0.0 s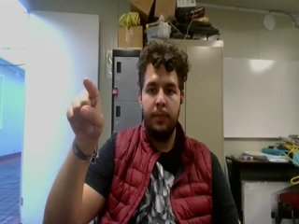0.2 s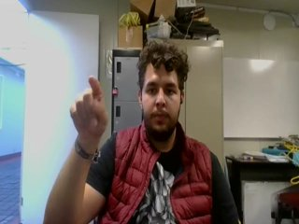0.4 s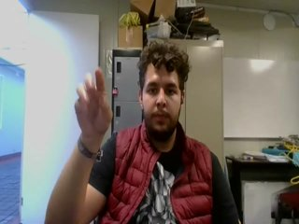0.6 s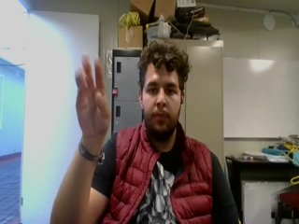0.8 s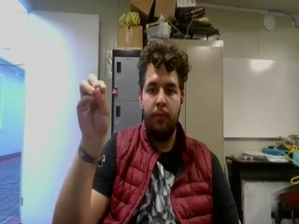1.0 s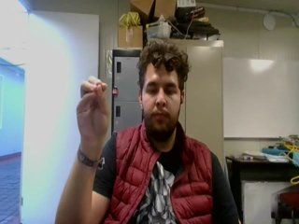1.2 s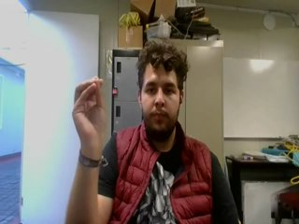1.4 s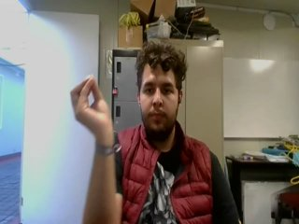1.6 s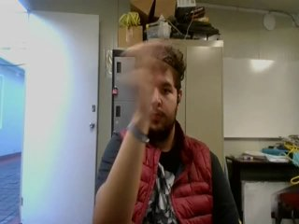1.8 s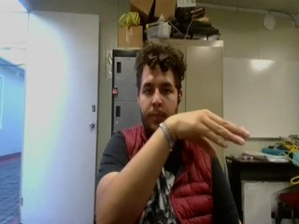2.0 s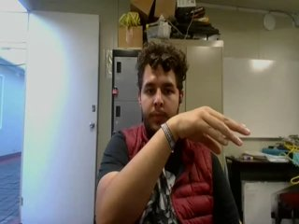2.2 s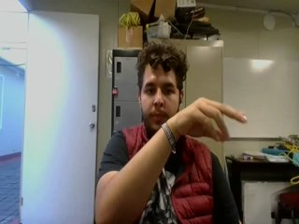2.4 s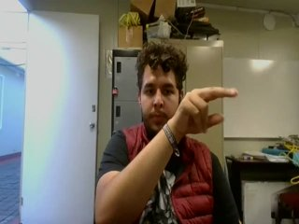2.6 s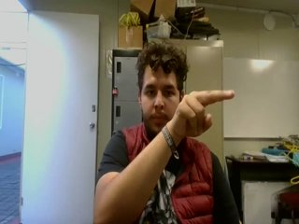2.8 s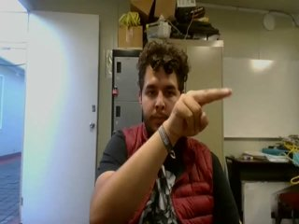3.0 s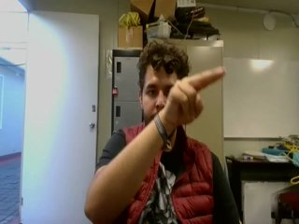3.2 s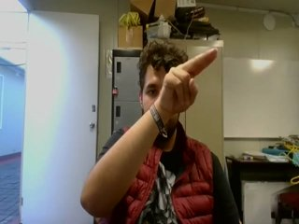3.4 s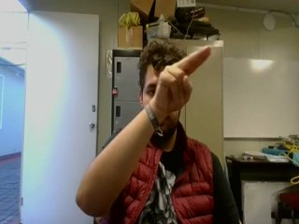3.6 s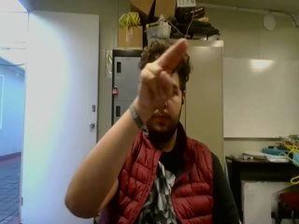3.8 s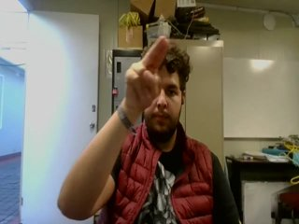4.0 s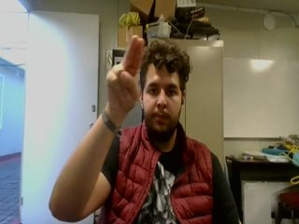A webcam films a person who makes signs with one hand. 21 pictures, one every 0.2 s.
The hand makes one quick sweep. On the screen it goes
to the right.
0.0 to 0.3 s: Pointing with one finger.
0.4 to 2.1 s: On the screen the hand sweeps to the right. The name of the sign: Throw left.
2.2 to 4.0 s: Pointing with two fingers.
